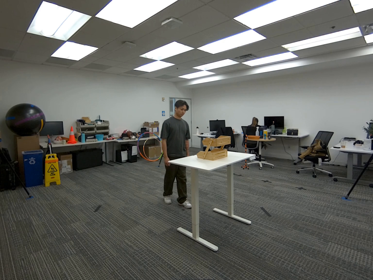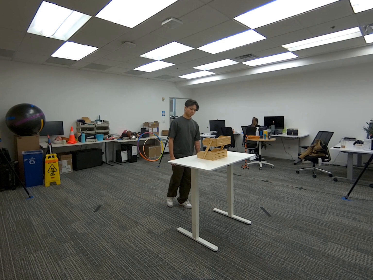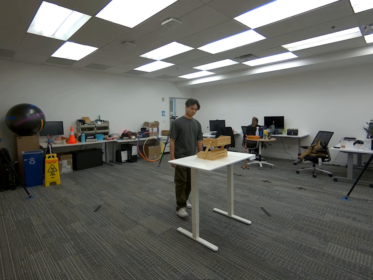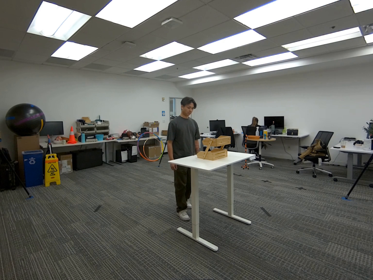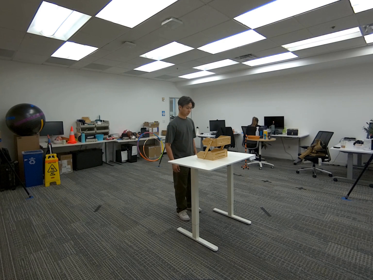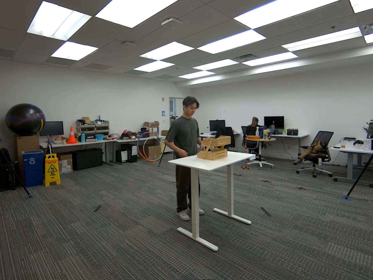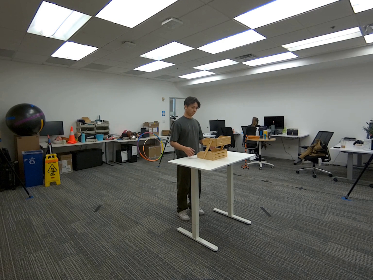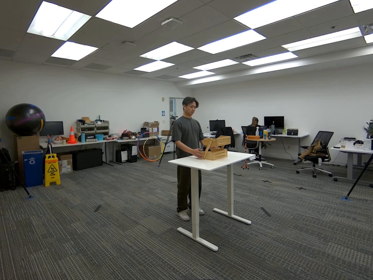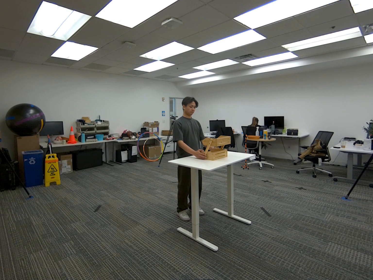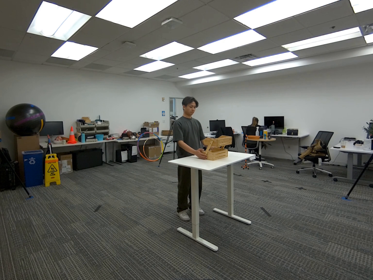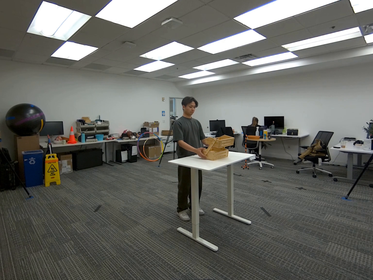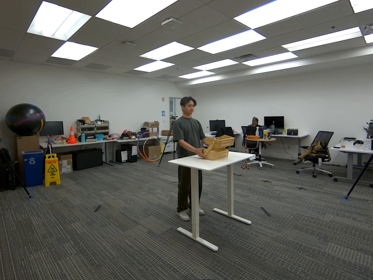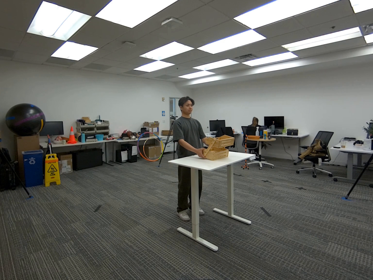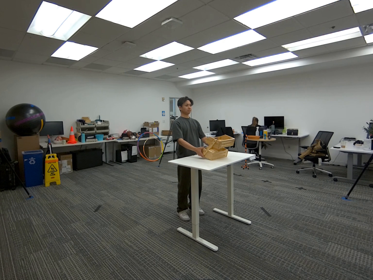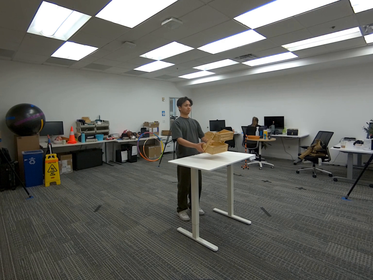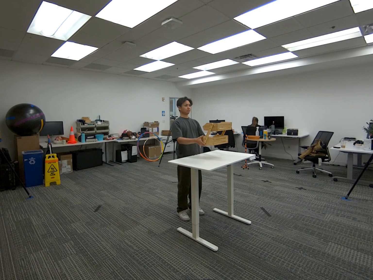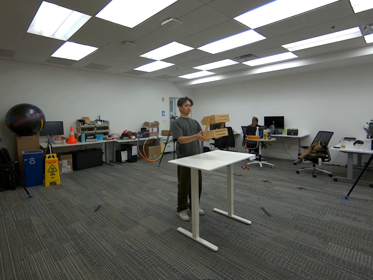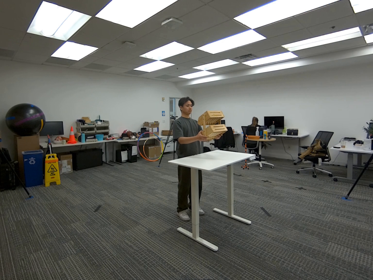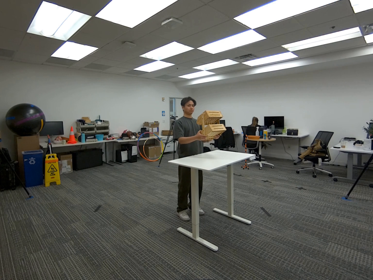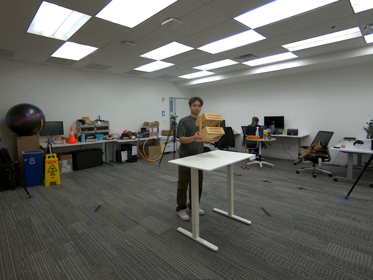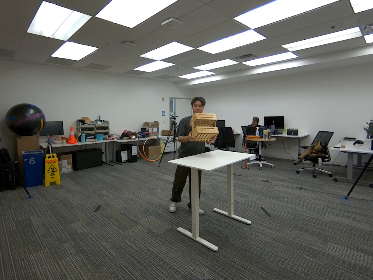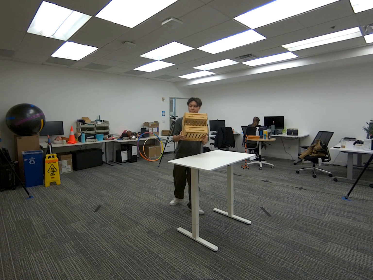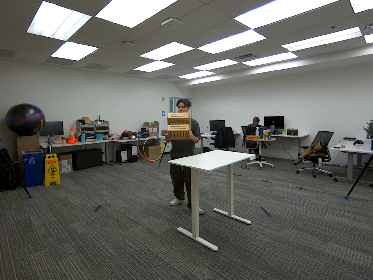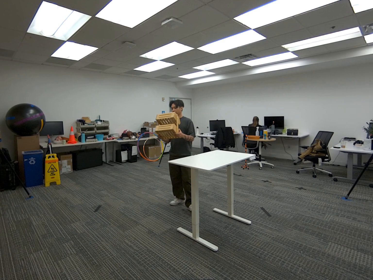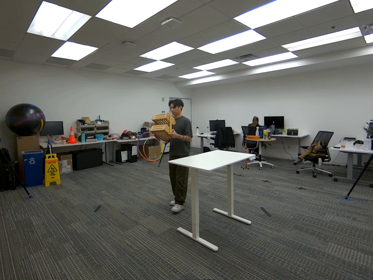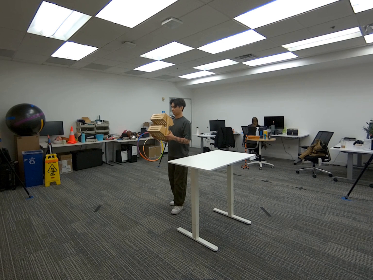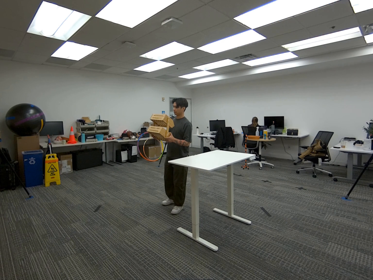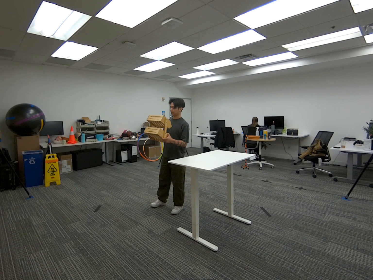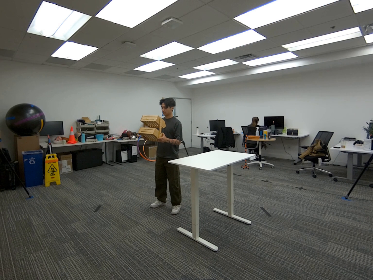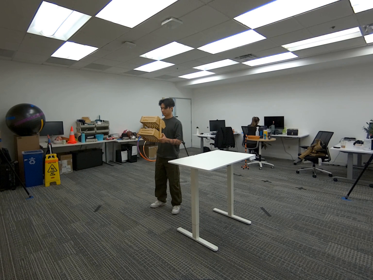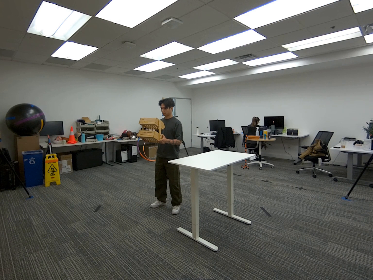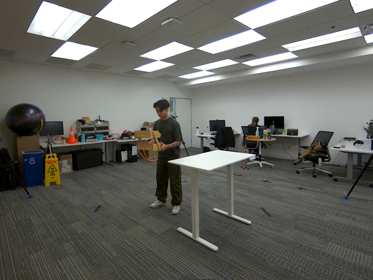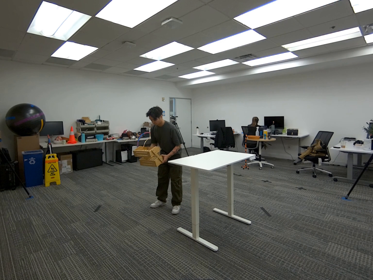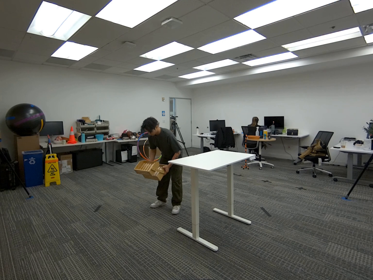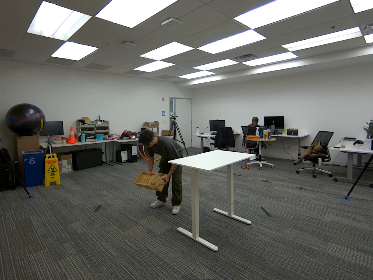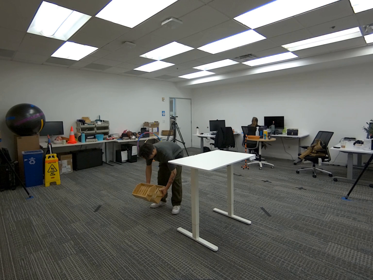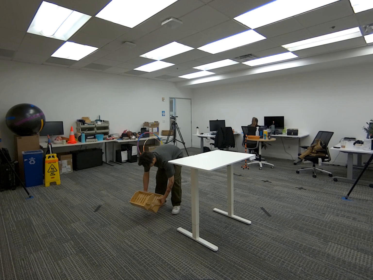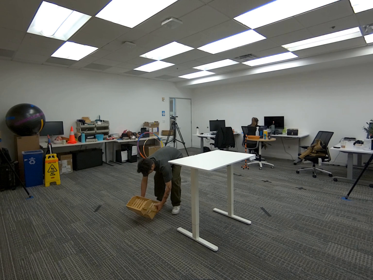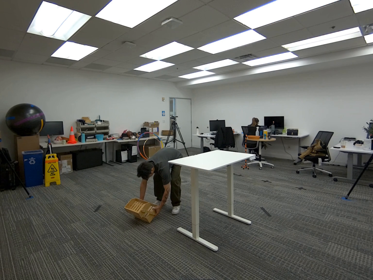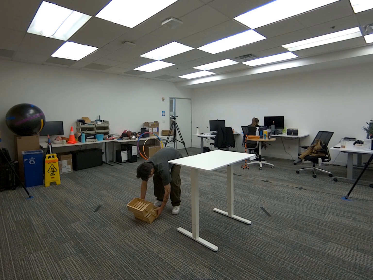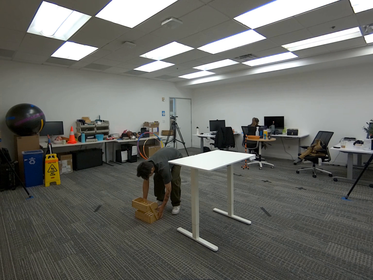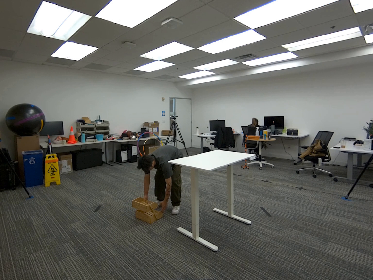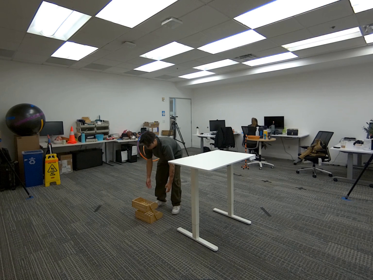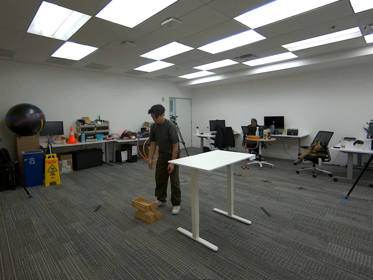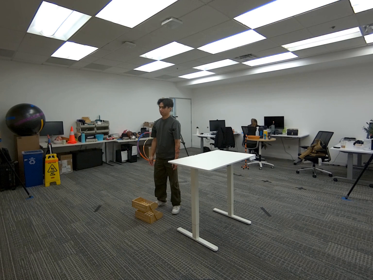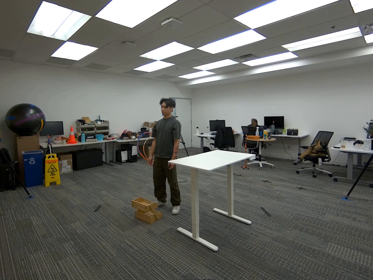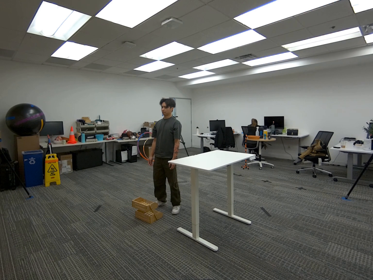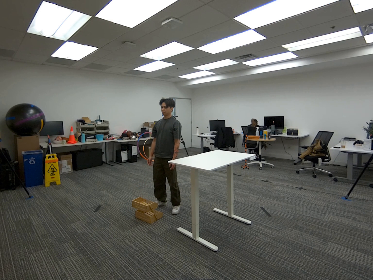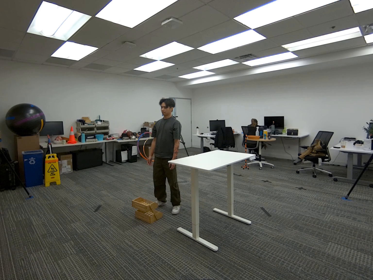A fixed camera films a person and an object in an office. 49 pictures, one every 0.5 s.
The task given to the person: Walk over to the wooden crate on the white desk and pick up the wooden crate from the bottom shelf using both hands and place on the ground.
